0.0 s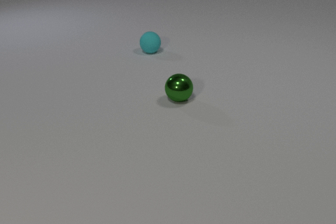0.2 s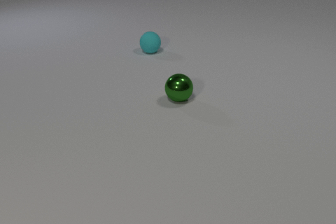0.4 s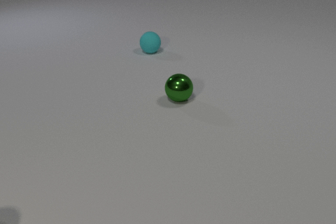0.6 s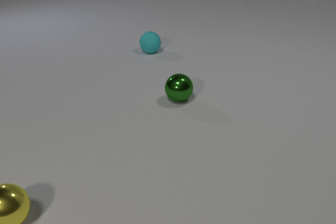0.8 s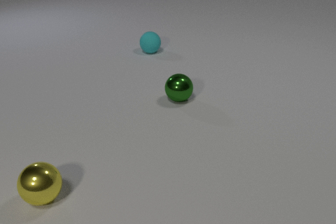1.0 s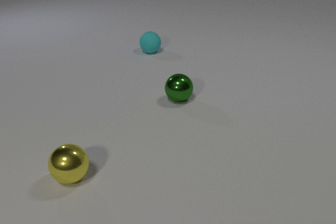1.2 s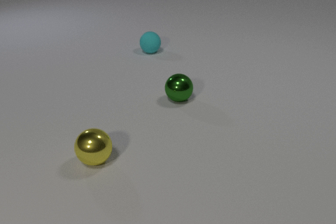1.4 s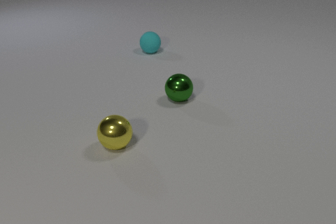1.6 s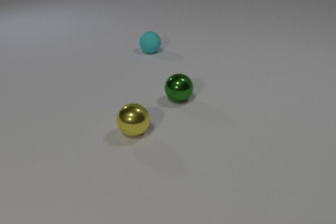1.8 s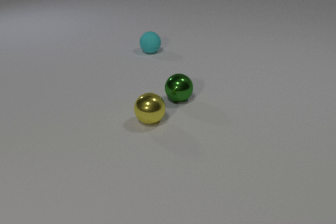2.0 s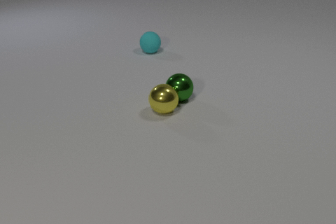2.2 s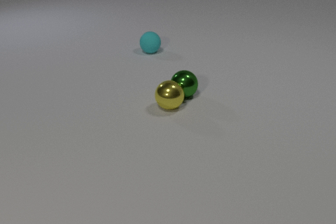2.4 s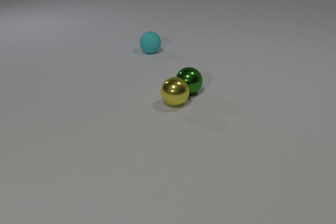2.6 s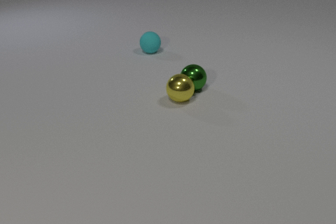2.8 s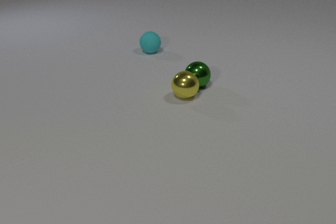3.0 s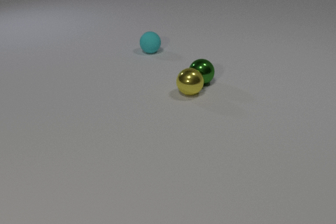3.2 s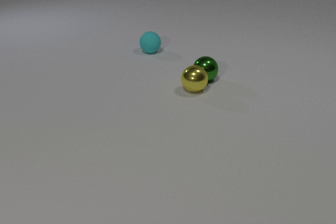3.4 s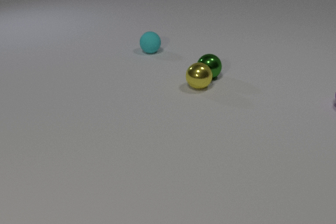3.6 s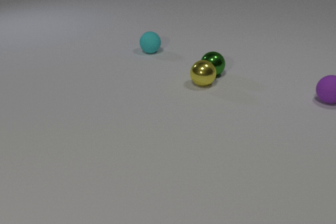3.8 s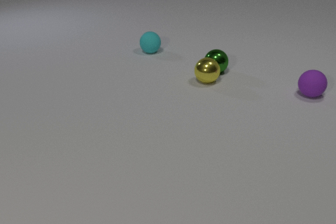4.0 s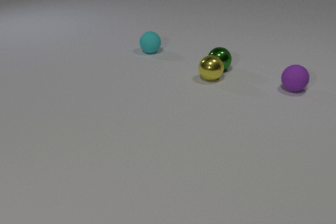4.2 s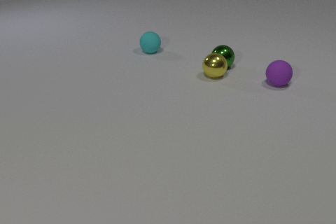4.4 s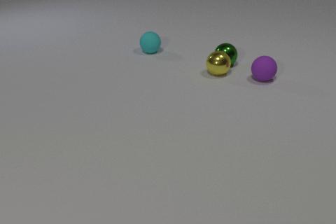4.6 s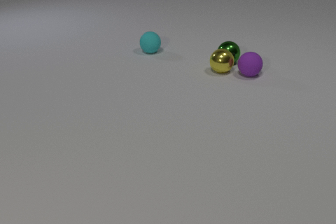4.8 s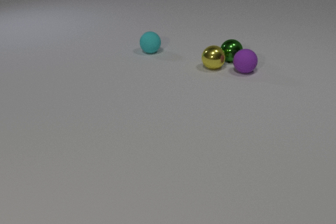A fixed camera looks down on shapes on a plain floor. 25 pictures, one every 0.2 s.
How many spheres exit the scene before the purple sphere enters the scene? 0.
What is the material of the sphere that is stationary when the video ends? rubber.
What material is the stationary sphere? rubber.
0.0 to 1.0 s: The yellow metal sphere comes in at the left edge, rolls to the right and away from the camera.
1.0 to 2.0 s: The yellow metal sphere rolls away from the camera and to the right. The yellow metal sphere and the green metal sphere collide.
2.0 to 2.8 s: The yellow metal sphere rolls away from the camera and to the right. The green metal sphere rolls away from the camera and to the right.
2.8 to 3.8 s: The yellow metal sphere rolls away from the camera and to the right. The green metal sphere rolls away from the camera and to the right. The purple rubber sphere comes in at the right edge, rolls to the left.
3.8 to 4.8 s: The yellow metal sphere rolls away from the camera. The green metal sphere rolls away from the camera and to the right. The purple rubber sphere rolls to the left and away from the camera. The yellow metal sphere and the purple rubber sphere collide.
